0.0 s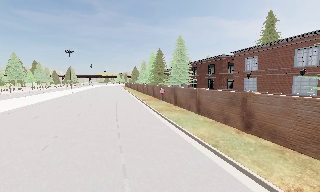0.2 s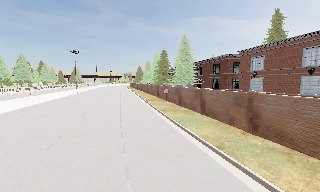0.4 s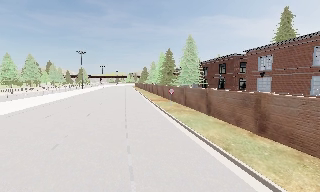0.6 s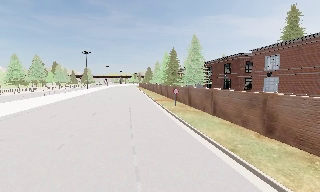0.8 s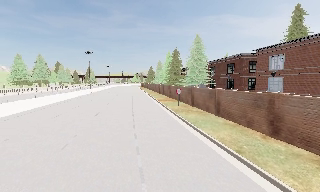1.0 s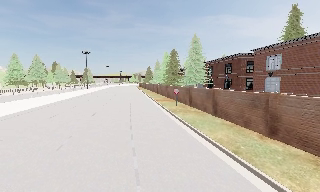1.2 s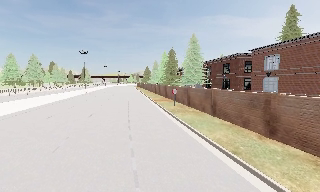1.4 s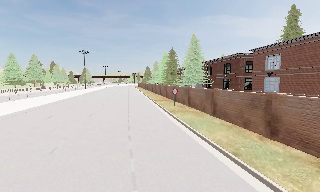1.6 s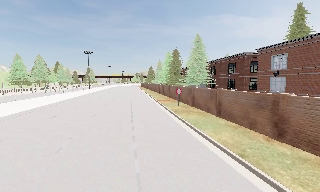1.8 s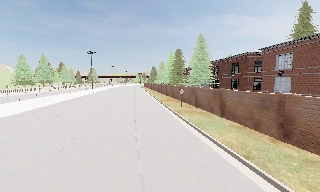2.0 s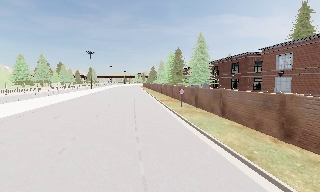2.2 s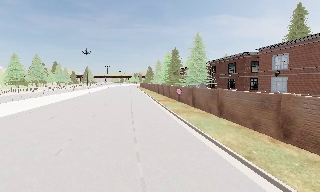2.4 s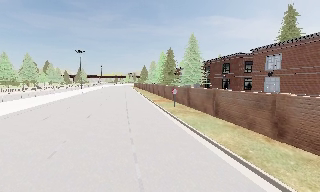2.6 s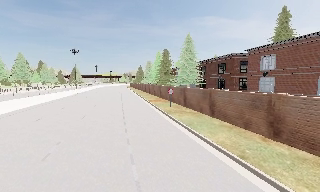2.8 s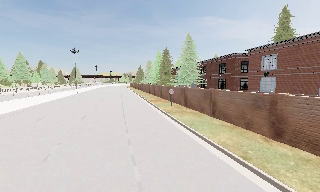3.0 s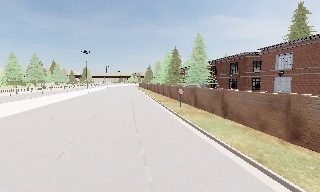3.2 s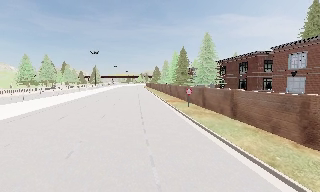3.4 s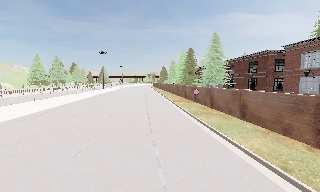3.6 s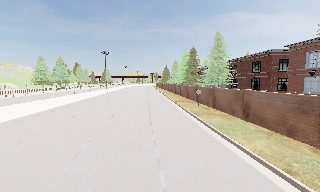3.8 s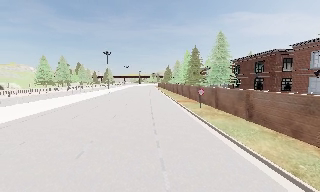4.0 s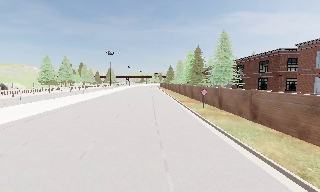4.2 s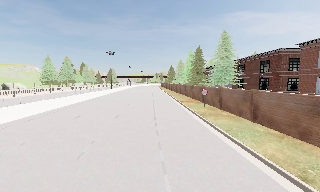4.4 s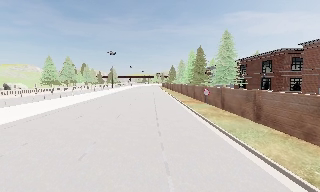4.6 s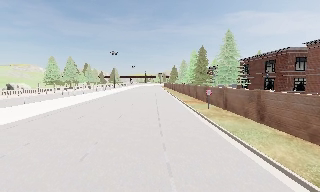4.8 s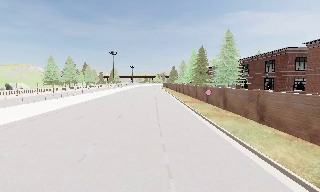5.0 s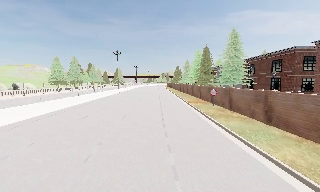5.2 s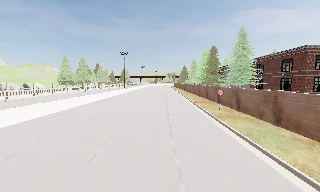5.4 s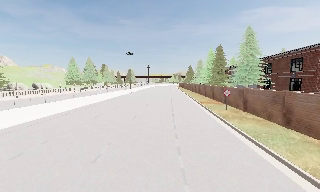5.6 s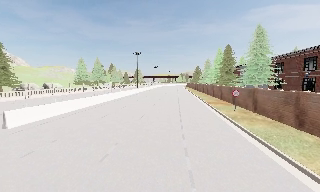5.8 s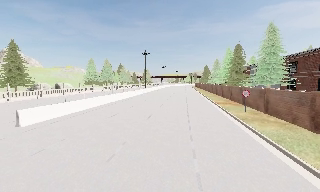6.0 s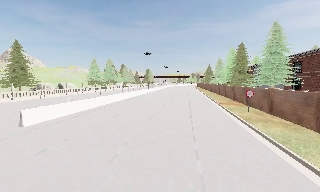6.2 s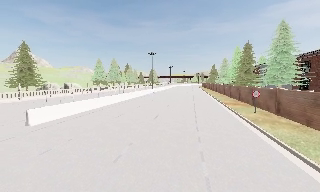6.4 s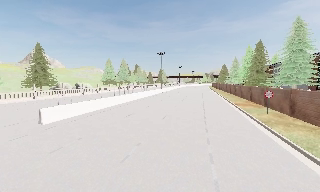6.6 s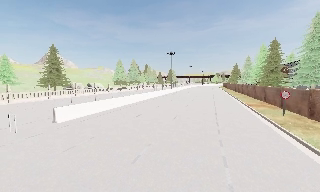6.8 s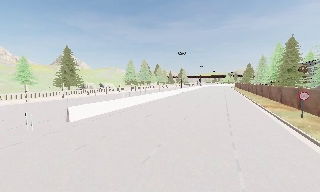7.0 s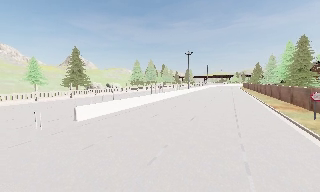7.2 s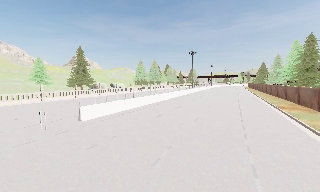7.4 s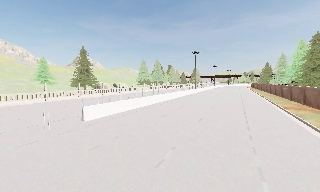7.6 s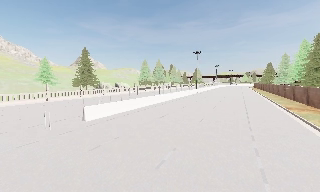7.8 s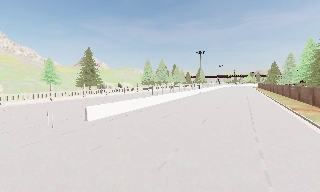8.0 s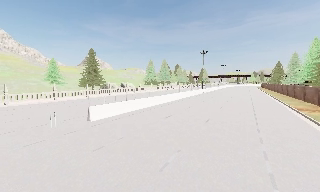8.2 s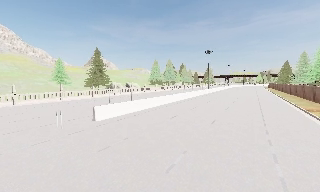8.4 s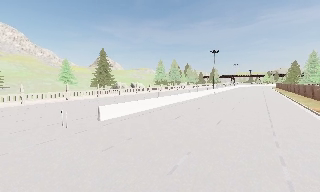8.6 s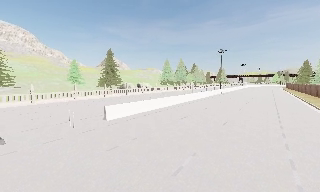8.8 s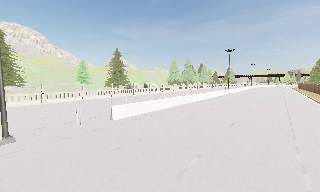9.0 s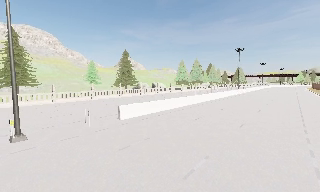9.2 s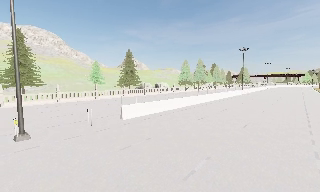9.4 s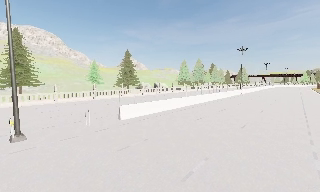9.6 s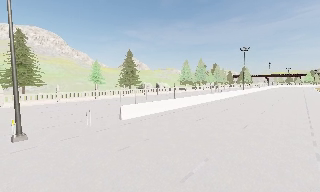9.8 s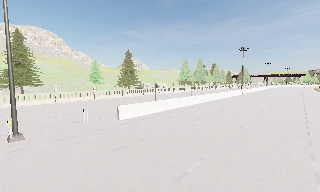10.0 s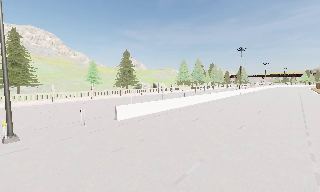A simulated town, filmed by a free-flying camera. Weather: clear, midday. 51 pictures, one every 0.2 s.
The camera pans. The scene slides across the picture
to the right.
The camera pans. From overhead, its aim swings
counterclockwise.
0.0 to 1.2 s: The camera travels forward, about 0.5 m, so what stands in front looms larger.
1.2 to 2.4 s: The camera shifts only a little, or ends up much as it began.
2.4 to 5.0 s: The camera pans to its left, which is counterclockwise from overhead, by about 10 degrees. It travels forward, about 1 m, so what stands in front looms larger.
5.0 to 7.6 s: The camera swings to its left by about 25 degrees, and the scene slides to the right. It travels forward, about 1 m, so what stands in front looms larger.
7.6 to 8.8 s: The scene slides to the right, as the camera pans about 10 degrees to its left.
8.8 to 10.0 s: The camera shifts only a little, or ends up much as it began.
The film runs forward here.
